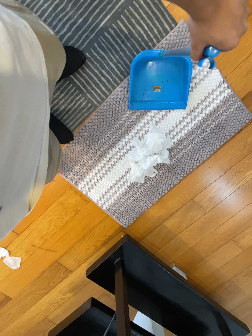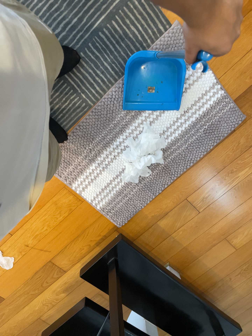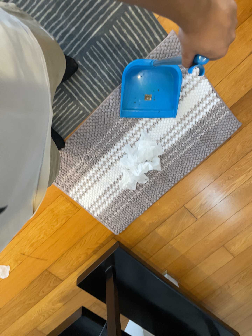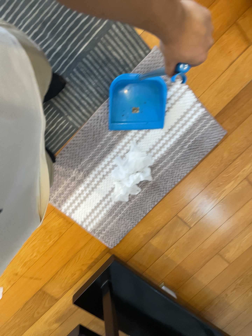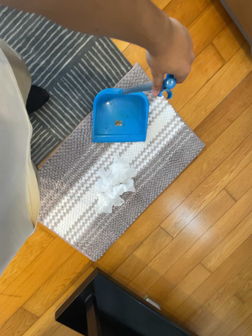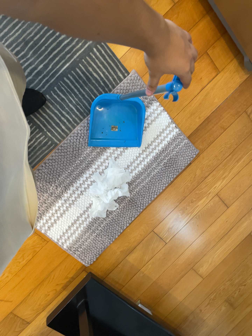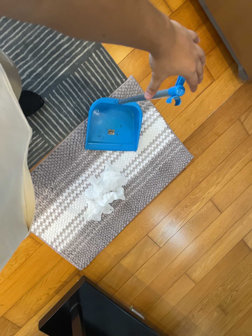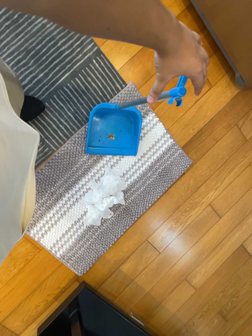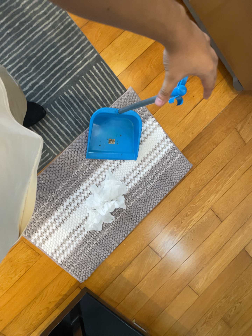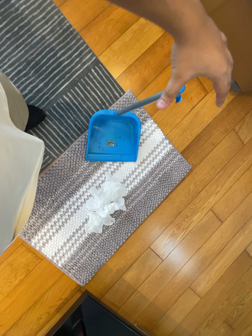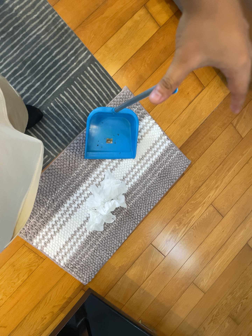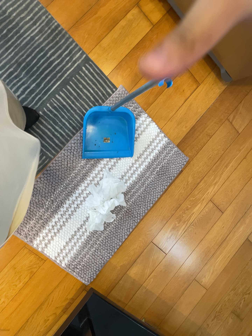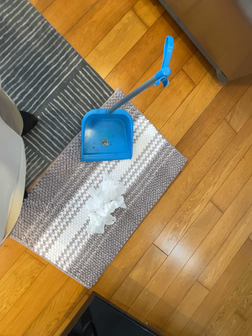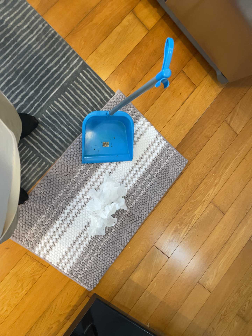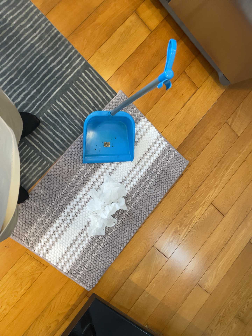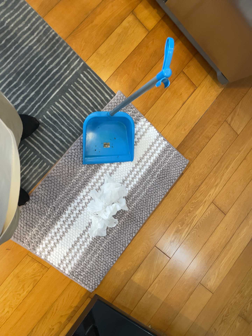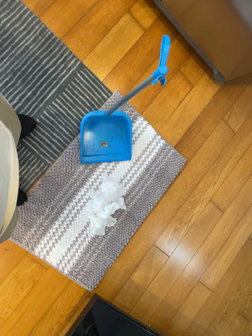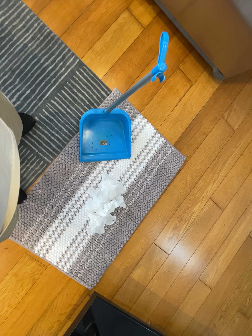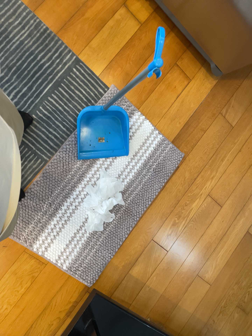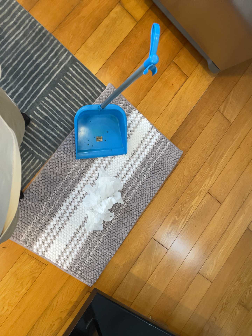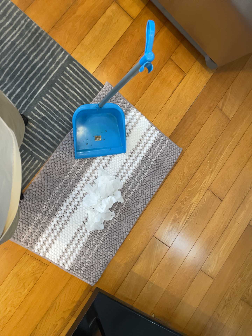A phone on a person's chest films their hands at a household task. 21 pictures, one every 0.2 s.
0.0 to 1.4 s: The camera swings to its right by about 10 degrees, and the scene slides to the left. It travels backward, toward the bottom of its view and to its left, about 10 cm, so what stands in front gets smaller. Its aim tips toward the top of its view by about 15 degrees.
1.4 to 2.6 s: The camera travels toward the bottom of its view, about 9 cm.
2.6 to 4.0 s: The camera shifts only a little, or ends up much as it began.
The film runs backward here.
